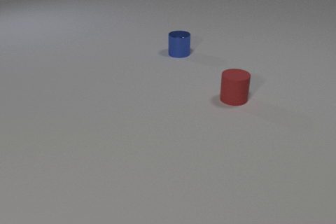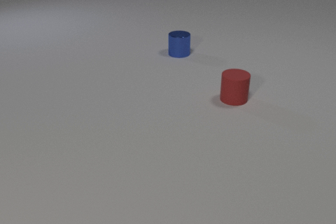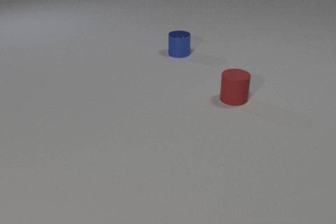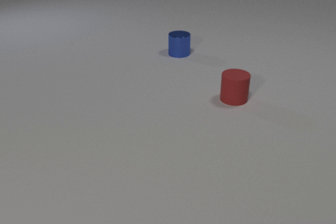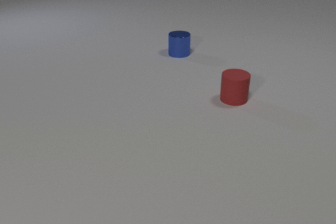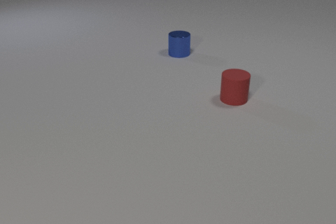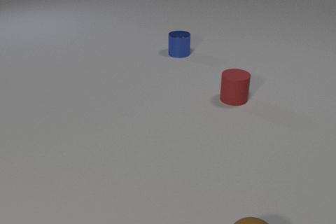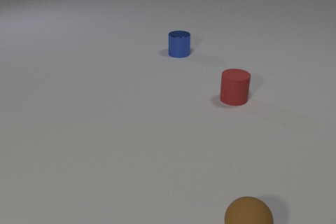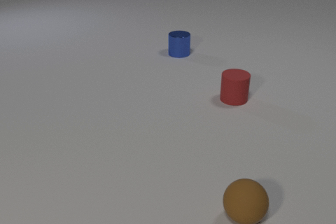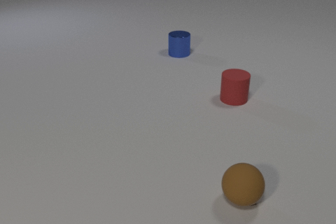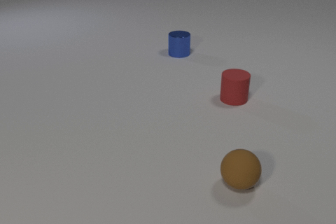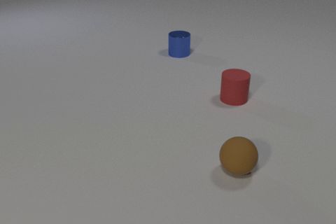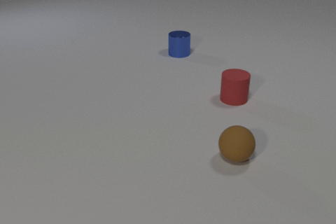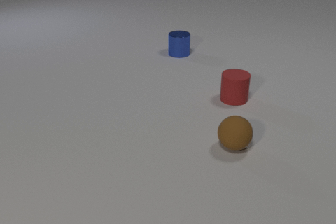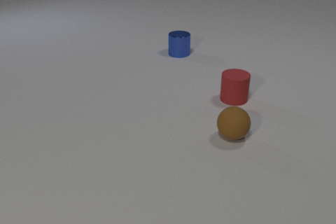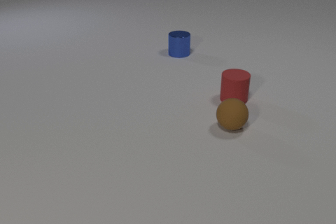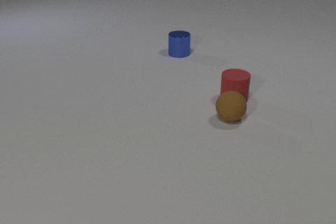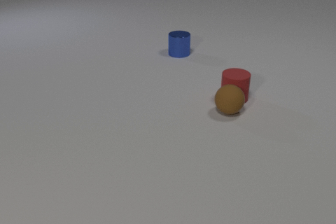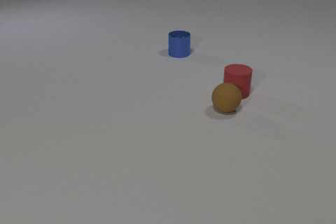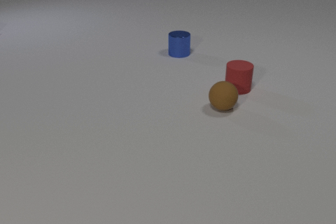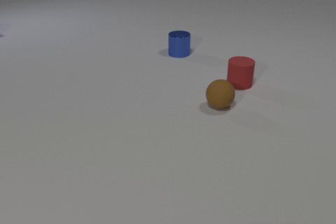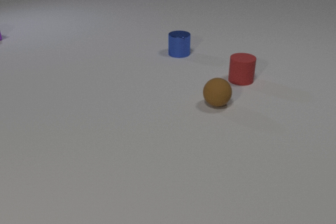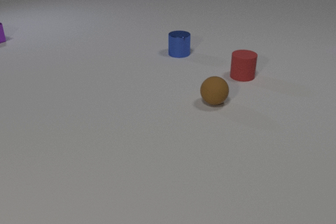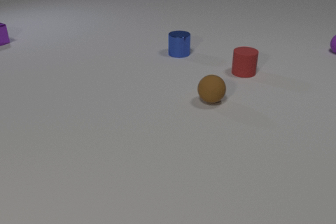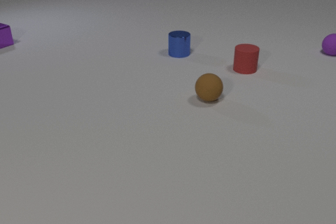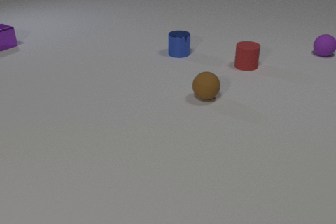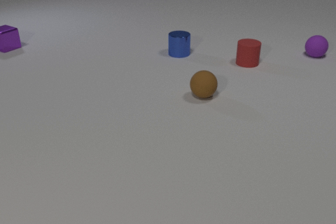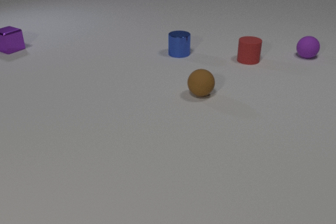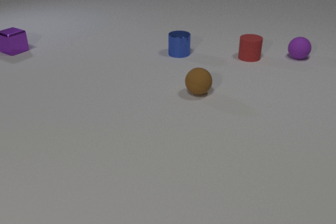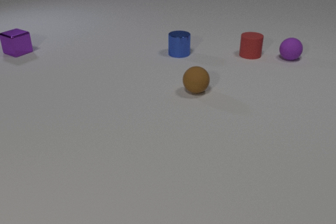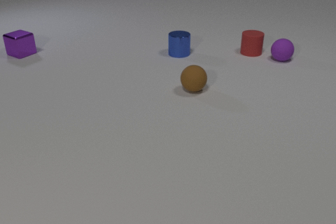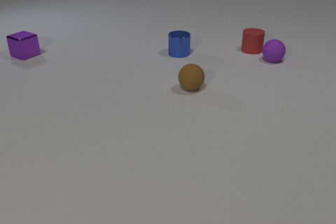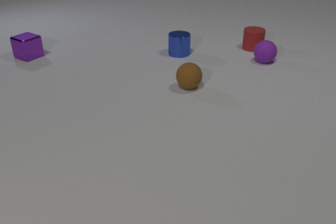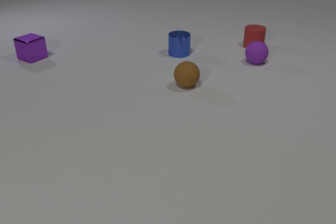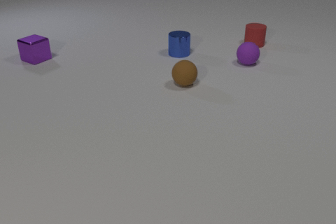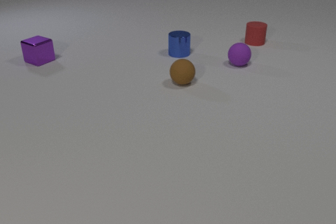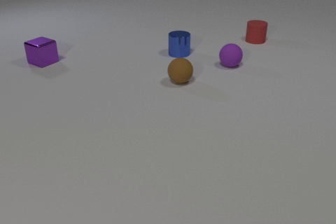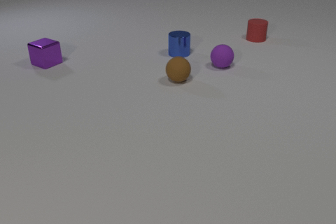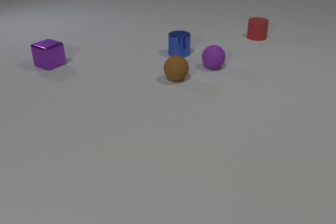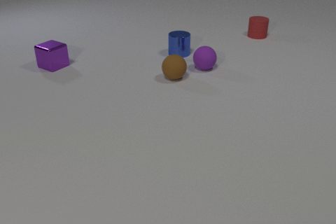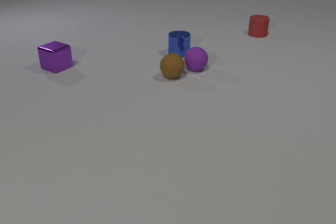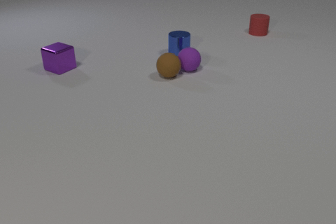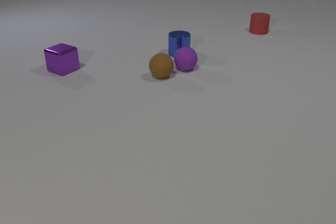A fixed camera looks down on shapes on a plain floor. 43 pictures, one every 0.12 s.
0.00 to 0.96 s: The brown rubber sphere comes in at the bottom edge, rolls away from the camera.
0.96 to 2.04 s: The brown rubber sphere rolls away from the camera. The brown rubber sphere and the red rubber cylinder collide.
2.04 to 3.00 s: The brown rubber sphere rolls away from the camera and to the left. The red rubber cylinder slides away from the camera. The purple rubber sphere comes in at the right edge, rolls to the left and toward the camera. The purple metal cube comes in at the left edge, slides toward the camera and to the right.
3.00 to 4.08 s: The brown rubber sphere rolls away from the camera and to the left. The red rubber cylinder slides away from the camera. The purple rubber sphere rolls to the left and toward the camera. The purple metal cube slides toward the camera and to the right.
4.08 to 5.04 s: The brown rubber sphere rolls to the left and away from the camera. The red rubber cylinder slides away from the camera. The purple rubber sphere rolls to the left. The purple metal cube slides toward the camera and to the right. The brown rubber sphere and the purple rubber sphere collide.
How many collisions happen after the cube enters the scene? 1.
Are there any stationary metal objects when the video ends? yes.
What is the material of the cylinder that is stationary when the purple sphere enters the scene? metal.
